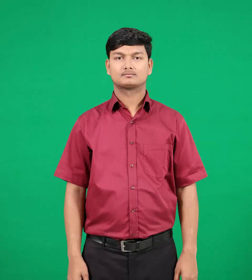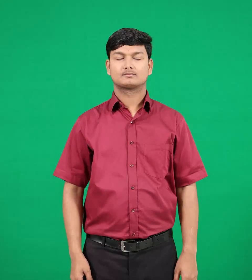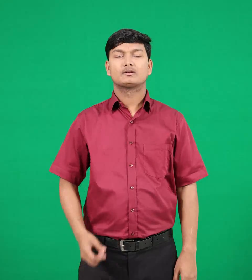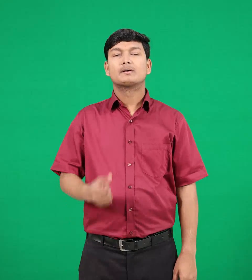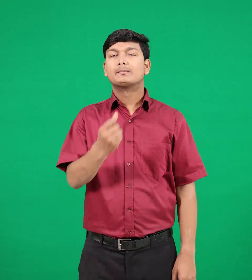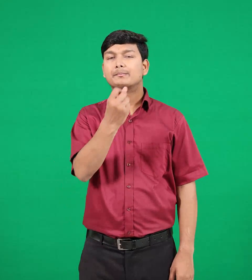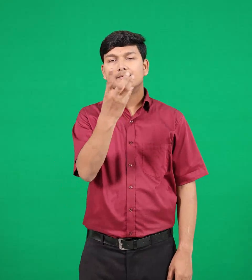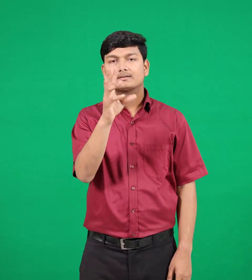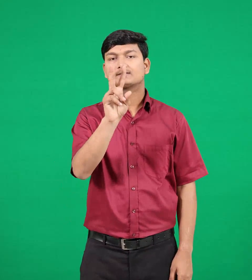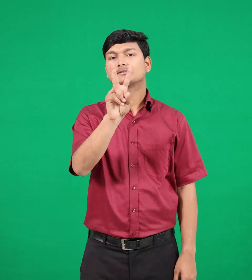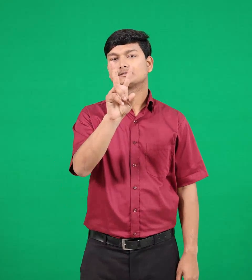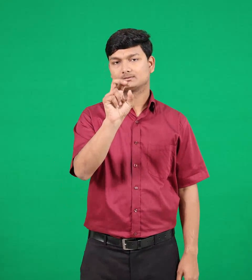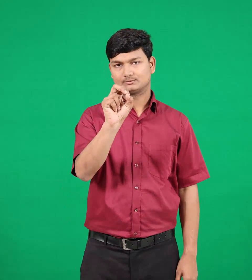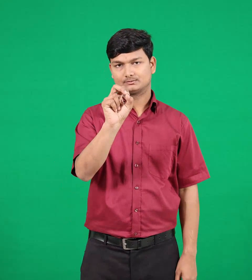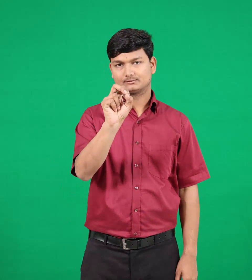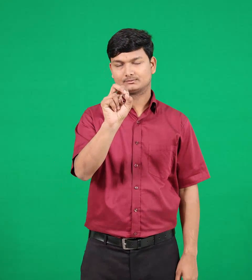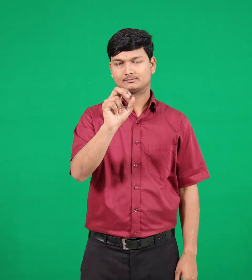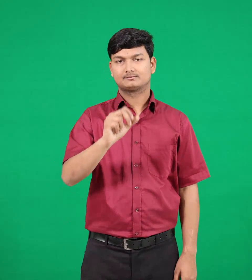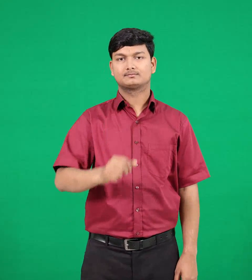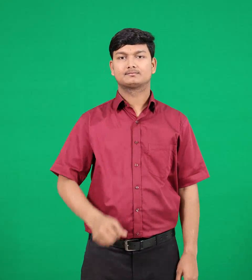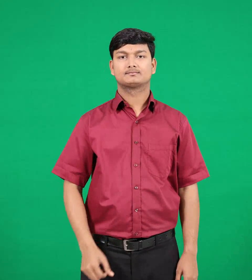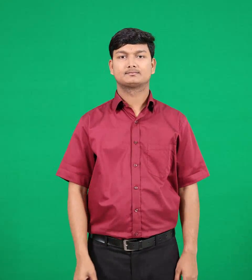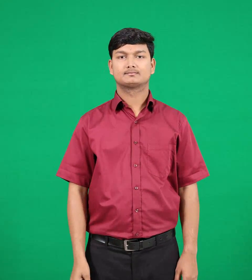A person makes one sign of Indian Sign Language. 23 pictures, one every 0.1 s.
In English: twenty
